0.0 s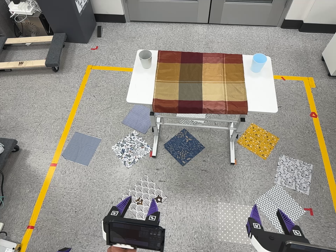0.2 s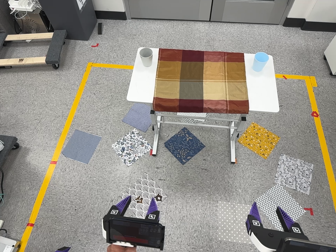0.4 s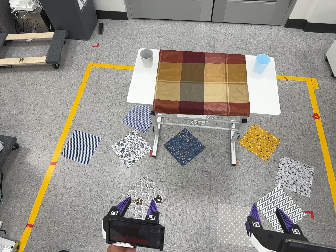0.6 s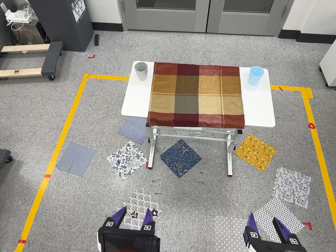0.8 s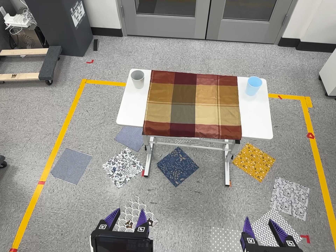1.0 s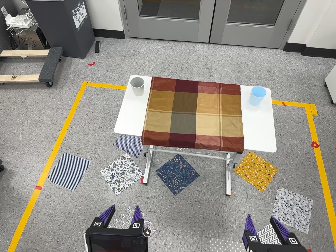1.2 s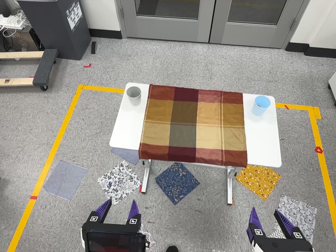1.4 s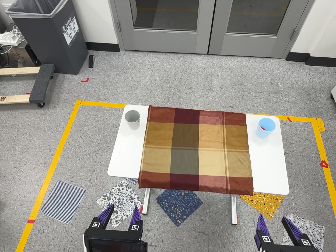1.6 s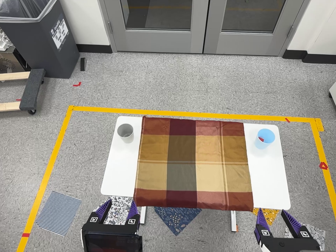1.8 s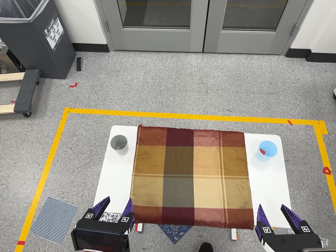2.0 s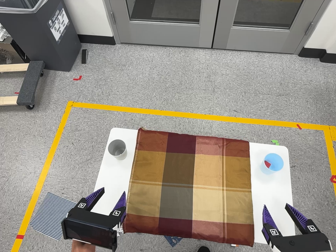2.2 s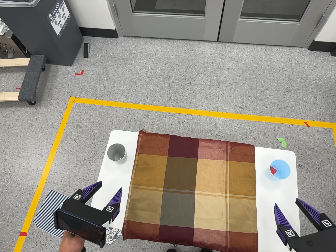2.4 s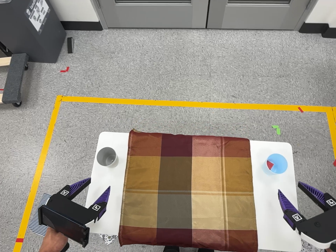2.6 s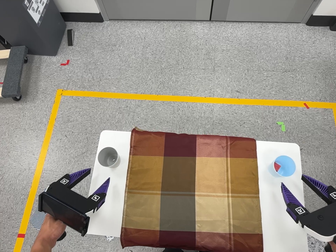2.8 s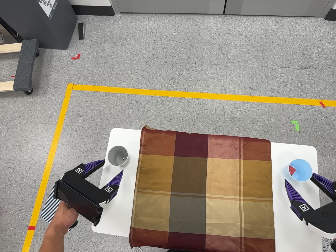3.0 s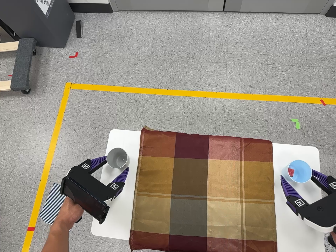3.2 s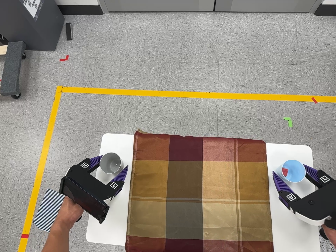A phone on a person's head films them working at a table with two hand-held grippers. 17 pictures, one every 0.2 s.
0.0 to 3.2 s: The camera travels toward the top of its view and forward, about 90 cm, so close, fixed things drift downward. Its aim tips toward the bottom of its view by about 15 degrees.
The film runs forward here.
